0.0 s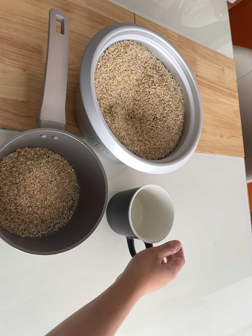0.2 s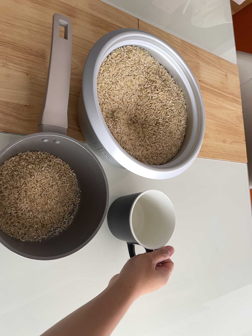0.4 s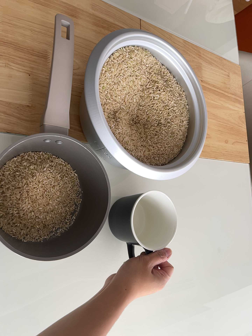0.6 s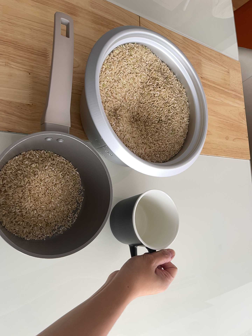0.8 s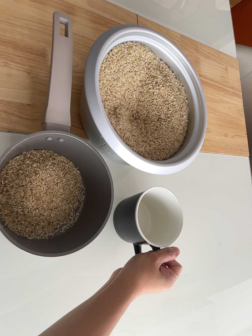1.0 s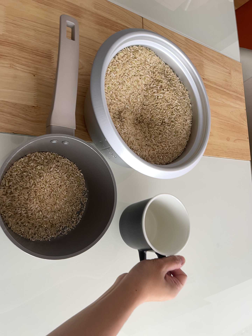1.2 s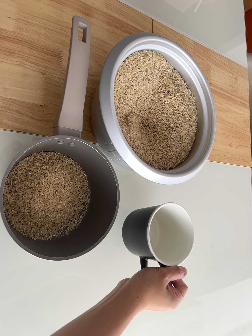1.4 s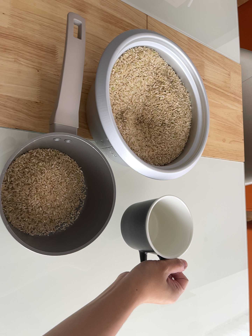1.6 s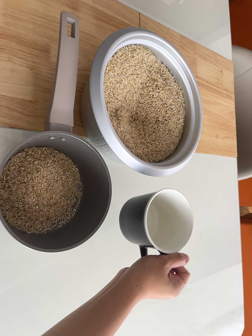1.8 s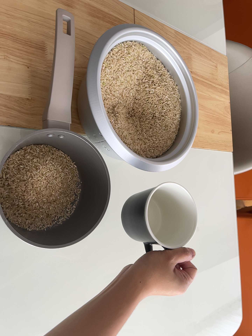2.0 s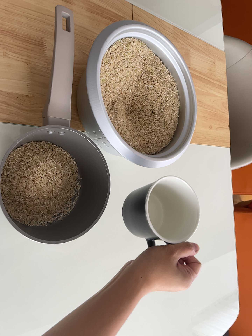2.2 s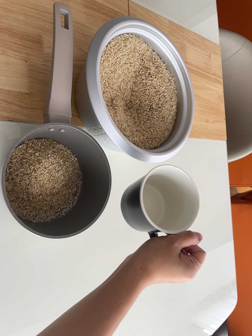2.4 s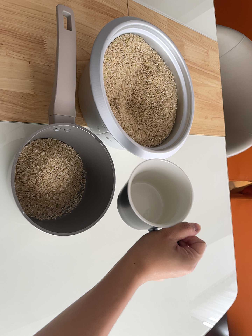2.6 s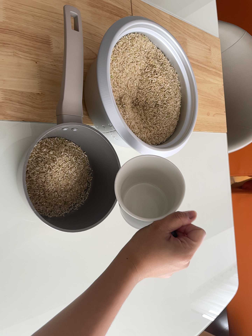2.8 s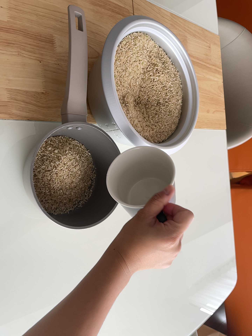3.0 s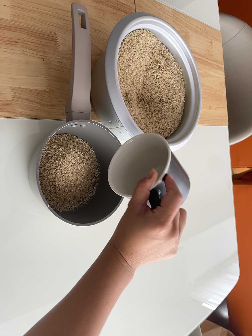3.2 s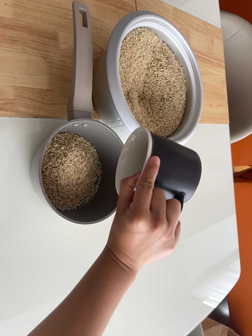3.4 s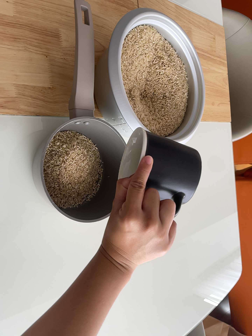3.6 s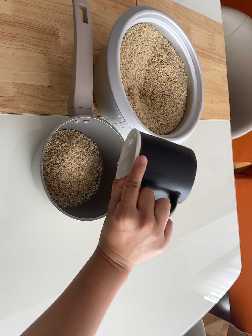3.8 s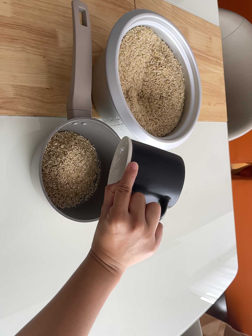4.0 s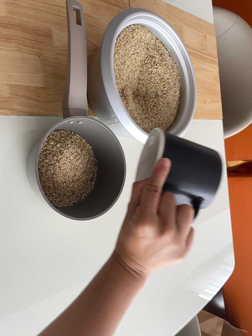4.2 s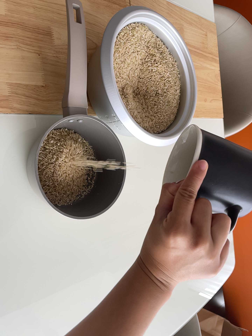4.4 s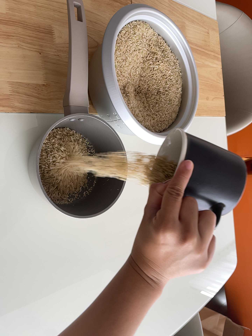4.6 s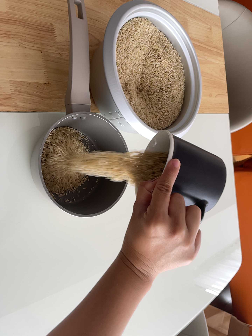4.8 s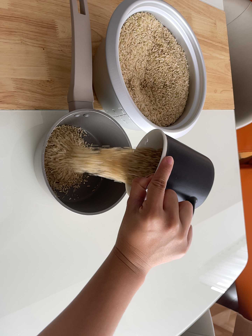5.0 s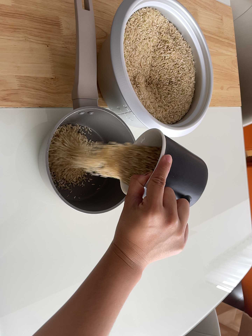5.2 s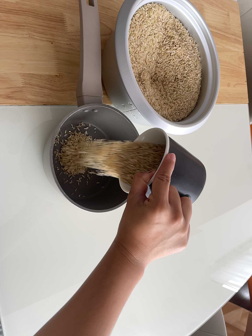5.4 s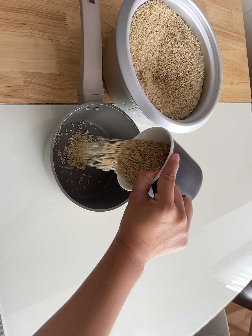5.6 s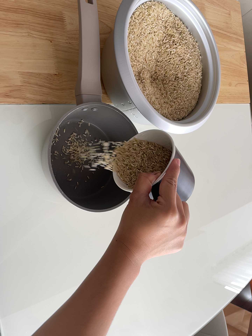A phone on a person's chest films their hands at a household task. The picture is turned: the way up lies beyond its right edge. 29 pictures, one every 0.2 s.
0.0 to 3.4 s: The camera travels to its left and backward, about 12 cm. Its aim tips toward the bottom of its view by about 10 degrees, and the scene shifts upward.
3.4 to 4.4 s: The camera keeps its place and its aim.
4.4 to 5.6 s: The camera shifts only a little, or ends up much as it began.
The film runs backward here.
